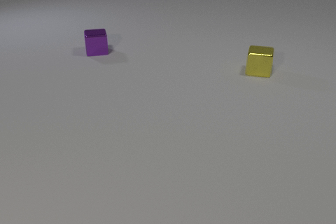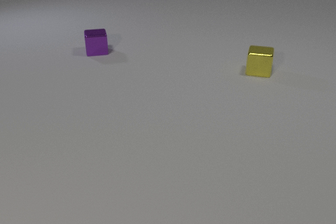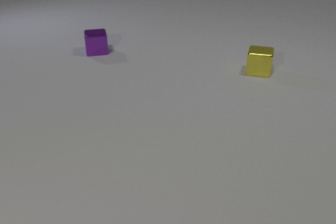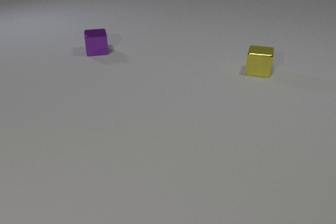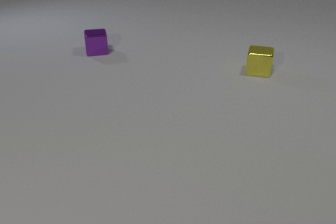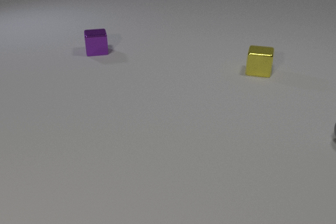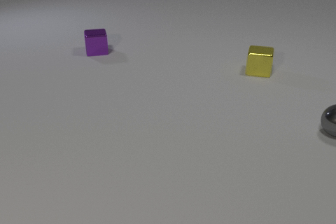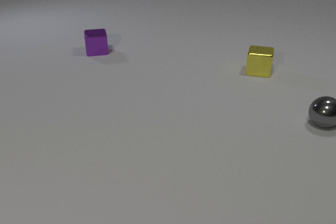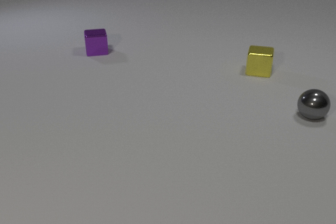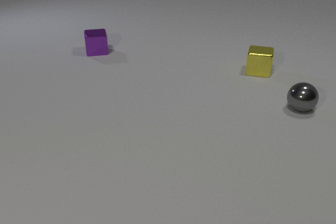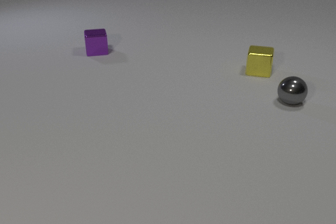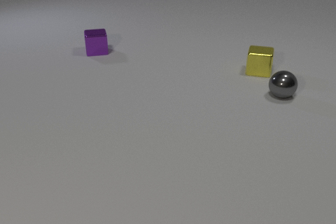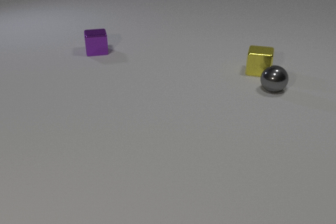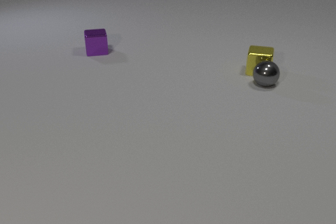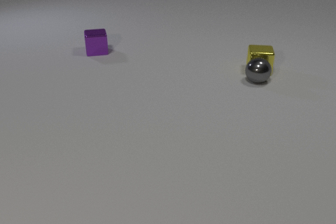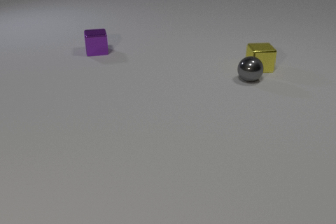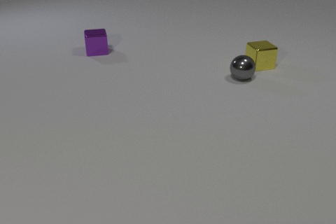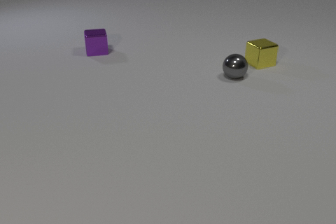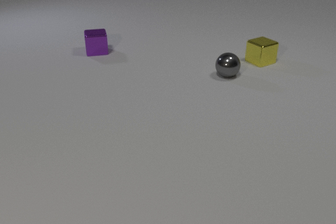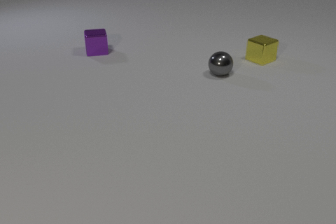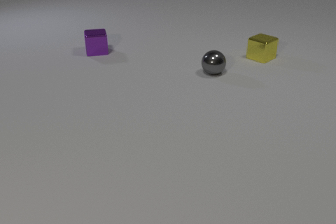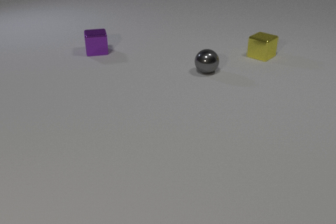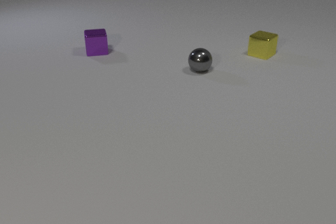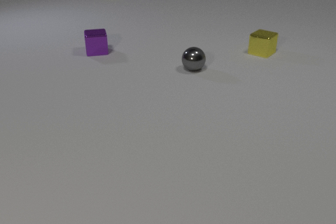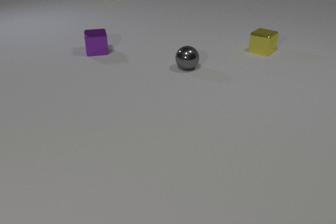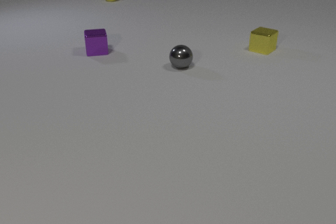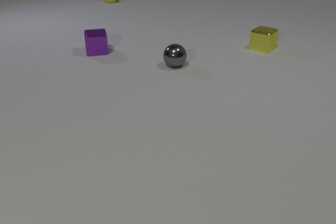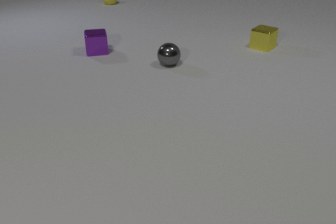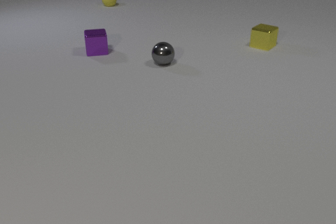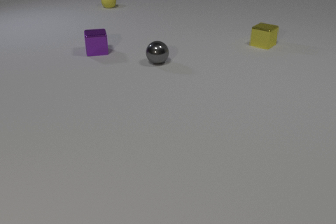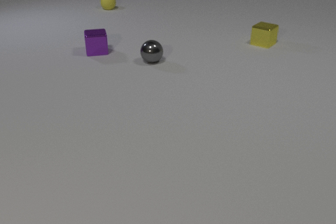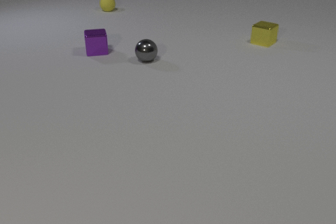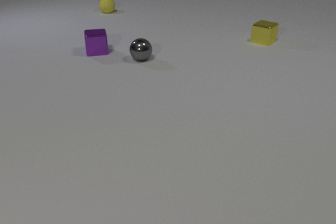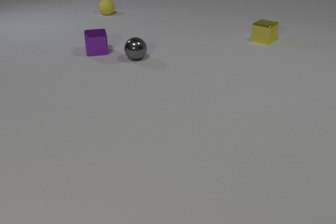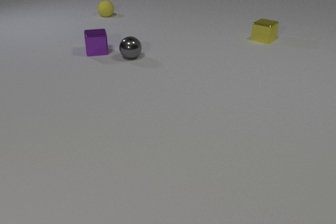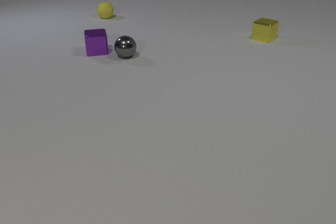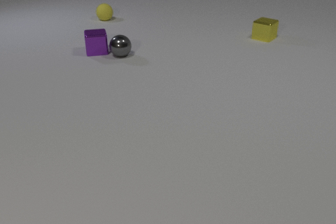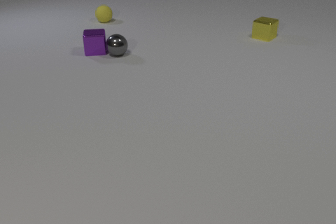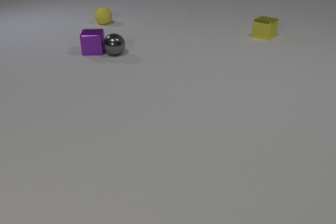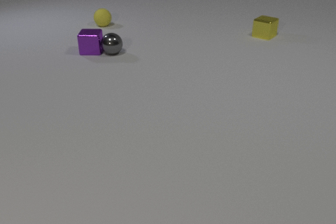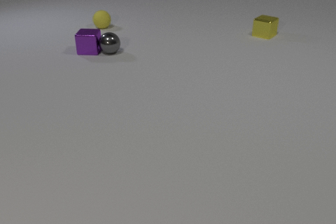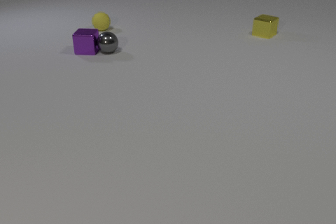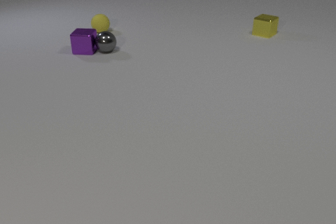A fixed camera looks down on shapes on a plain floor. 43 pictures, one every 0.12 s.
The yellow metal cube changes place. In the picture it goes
away from the camera.
The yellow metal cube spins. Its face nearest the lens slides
to the right.
0.00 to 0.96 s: The gray metal sphere comes in at the right edge, rolls to the left and away from the camera.
0.96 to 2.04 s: The gray metal sphere rolls to the left and away from the camera. The yellow metal cube slides away from the camera, spins counterclockwise seen from above by about 45 degrees, its near face sliding to the right. The gray metal sphere and the yellow metal cube collide.
2.04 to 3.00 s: The gray metal sphere rolls to the left. The yellow metal cube slides away from the camera, spins counterclockwise seen from above by about 30 degrees, its near face sliding to the right. The yellow rubber sphere comes in at the top edge, rolls toward the camera.
3.00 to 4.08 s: The gray metal sphere rolls to the left and away from the camera. The yellow metal cube slides away from the camera. The yellow rubber sphere rolls toward the camera.
4.08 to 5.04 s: The gray metal sphere rolls to the left and away from the camera. The yellow metal cube slides away from the camera. The purple metal cube slides to the left and away from the camera. The yellow rubber sphere rolls toward the camera. The gray metal sphere and the purple metal cube collide.
What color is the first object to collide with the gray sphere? yellow.
What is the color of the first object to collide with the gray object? yellow.
What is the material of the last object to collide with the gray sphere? metal.
